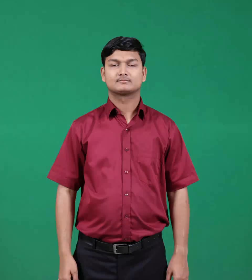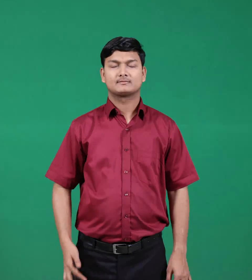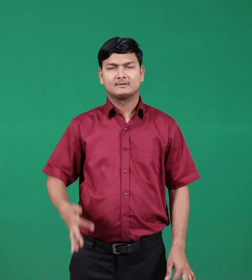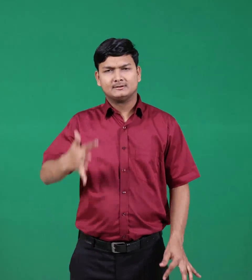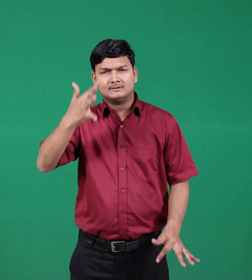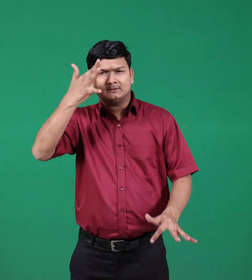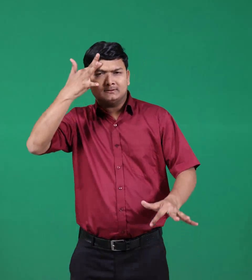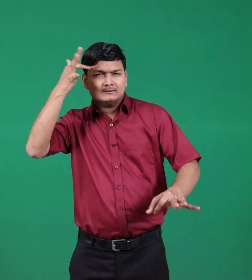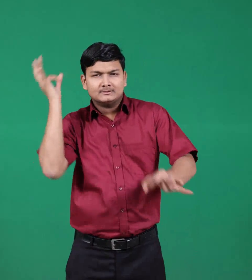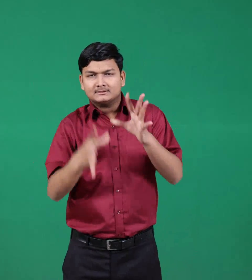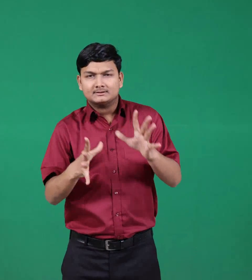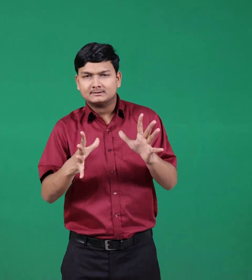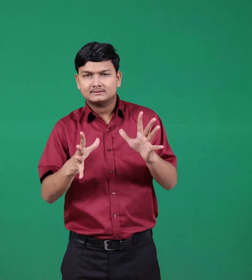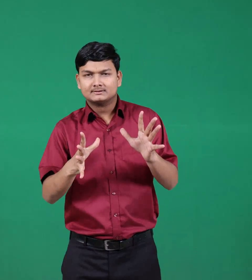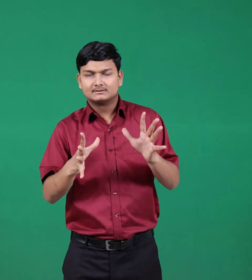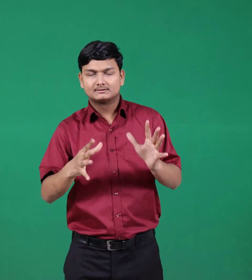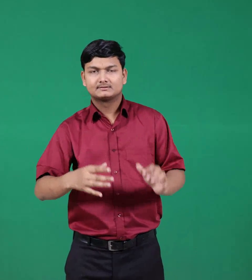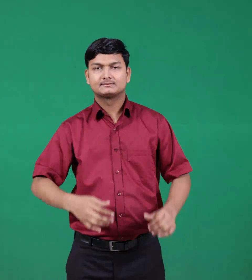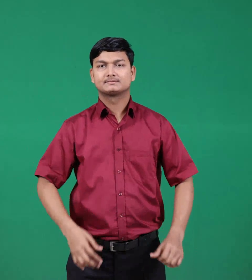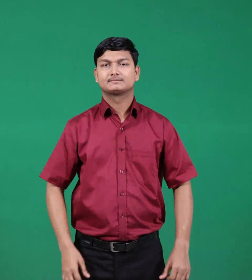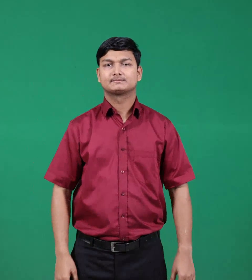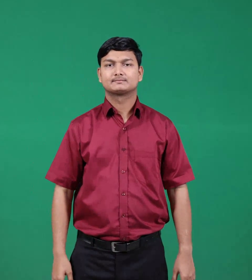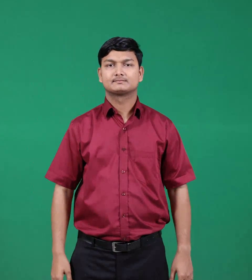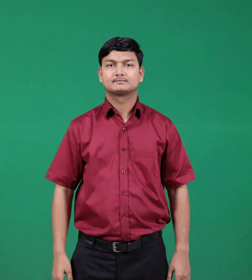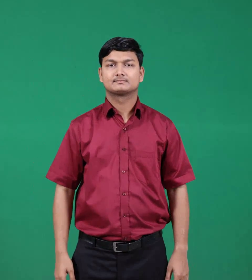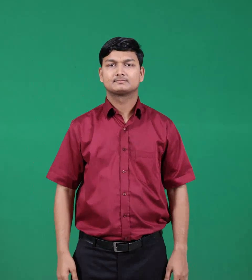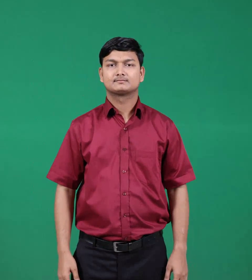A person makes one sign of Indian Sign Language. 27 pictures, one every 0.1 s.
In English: rage
